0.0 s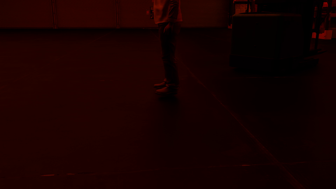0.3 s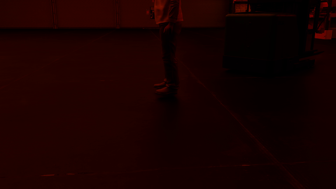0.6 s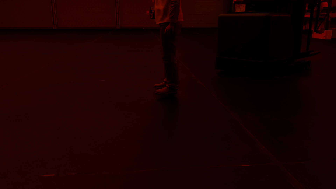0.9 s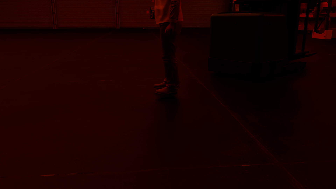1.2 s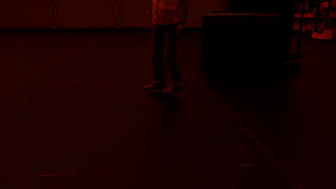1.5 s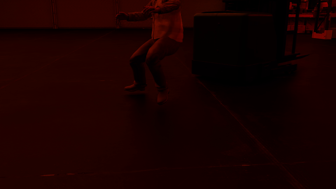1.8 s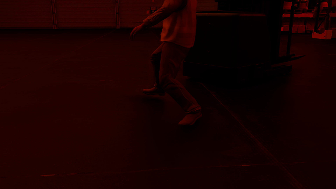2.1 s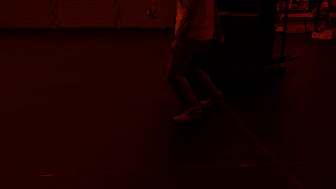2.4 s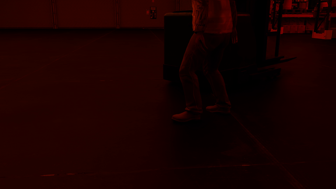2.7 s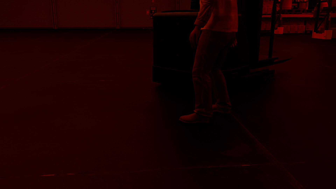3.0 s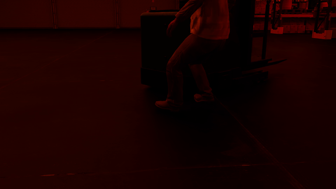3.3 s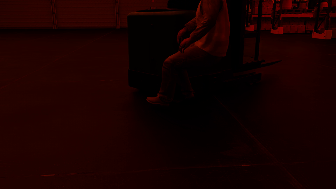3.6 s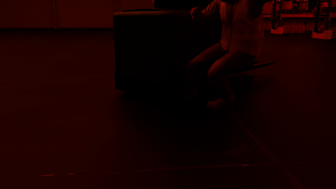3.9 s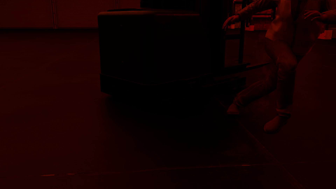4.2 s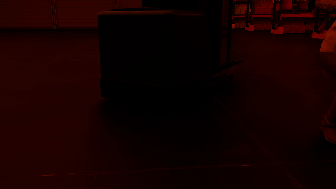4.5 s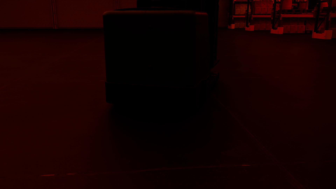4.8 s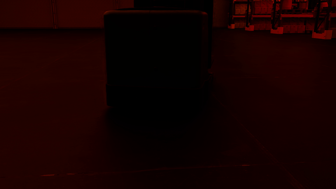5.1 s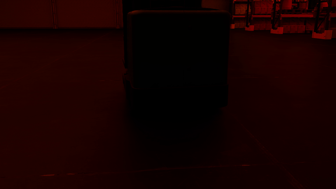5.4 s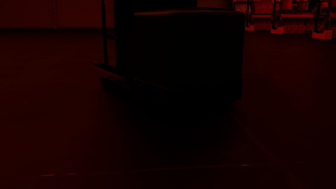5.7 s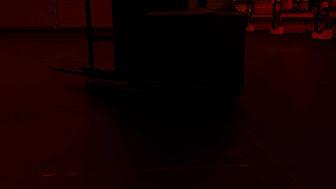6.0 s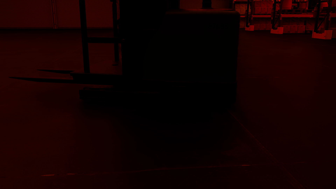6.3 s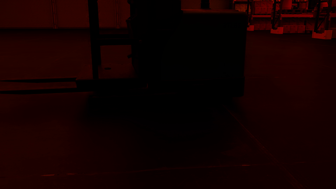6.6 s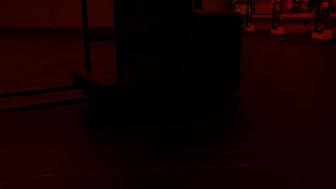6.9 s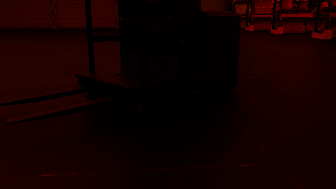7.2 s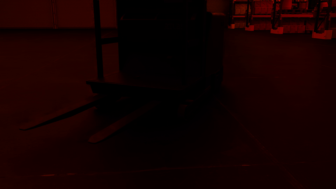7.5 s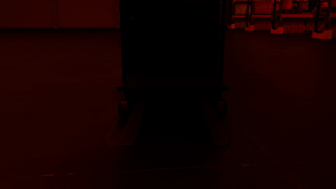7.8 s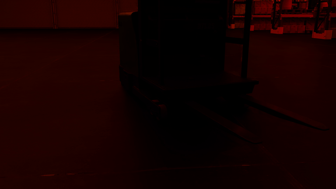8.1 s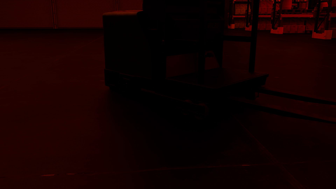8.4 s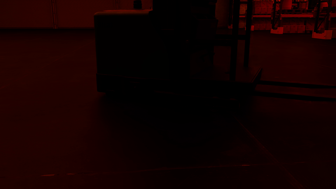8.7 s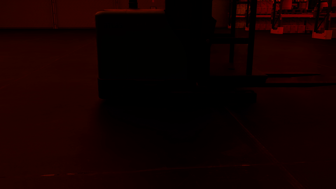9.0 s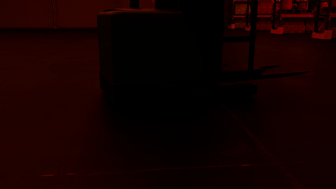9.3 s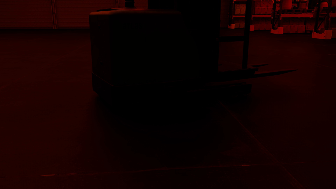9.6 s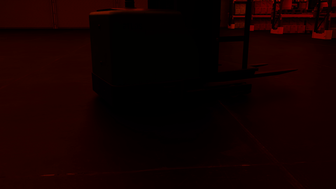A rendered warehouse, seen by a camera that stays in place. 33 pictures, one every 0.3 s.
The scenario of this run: Near miss between a forklift and a person.
